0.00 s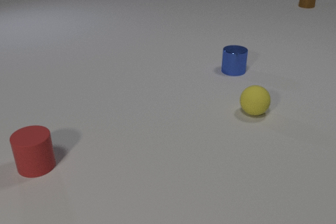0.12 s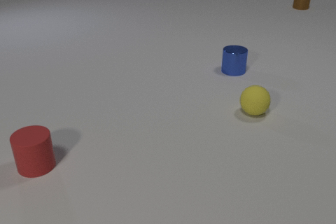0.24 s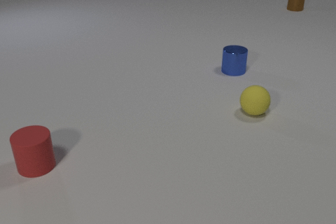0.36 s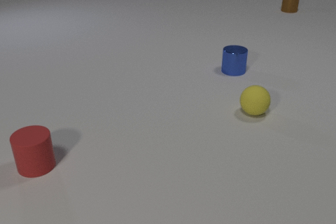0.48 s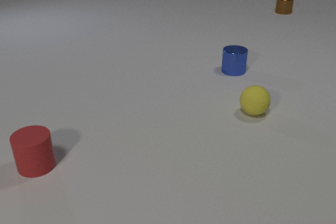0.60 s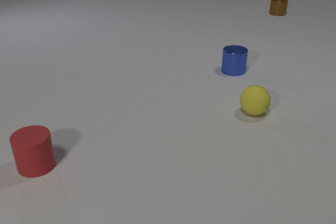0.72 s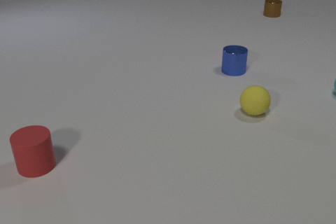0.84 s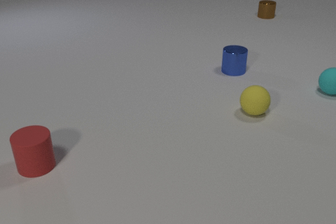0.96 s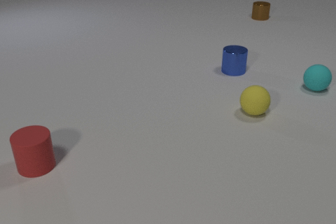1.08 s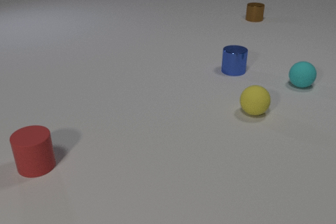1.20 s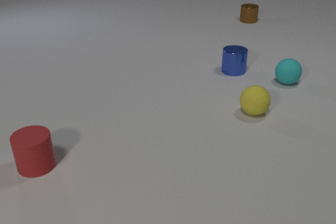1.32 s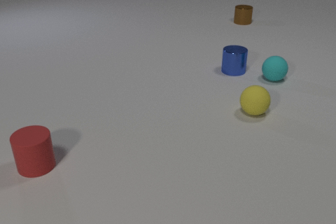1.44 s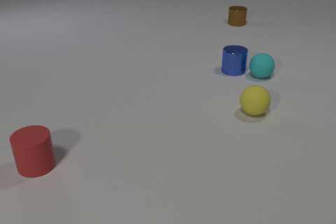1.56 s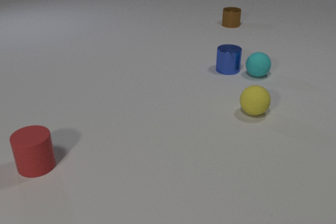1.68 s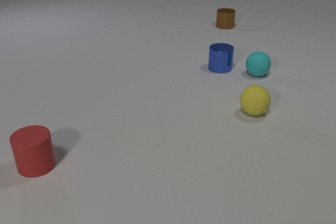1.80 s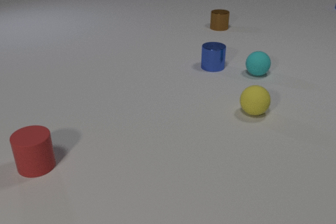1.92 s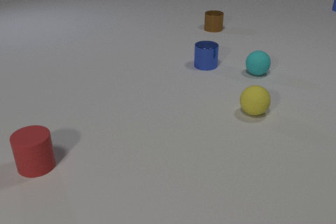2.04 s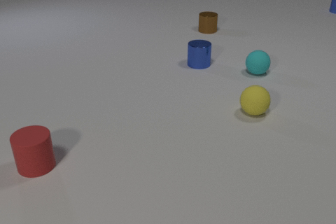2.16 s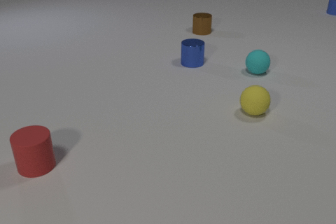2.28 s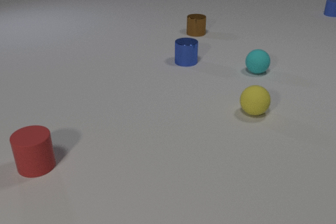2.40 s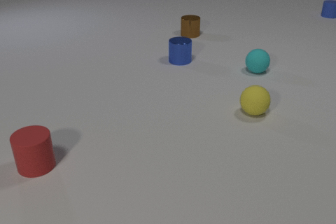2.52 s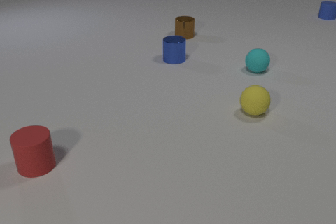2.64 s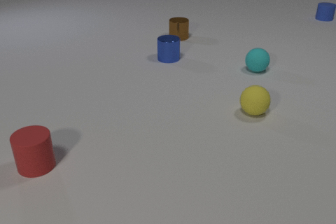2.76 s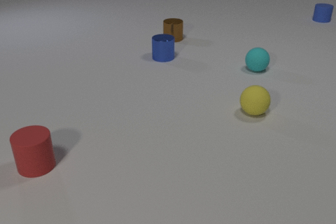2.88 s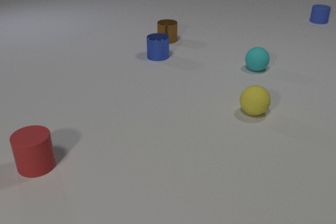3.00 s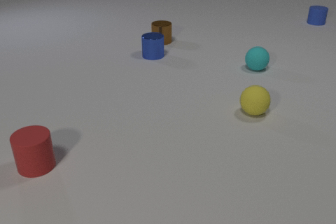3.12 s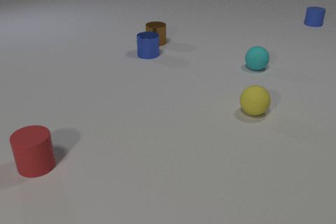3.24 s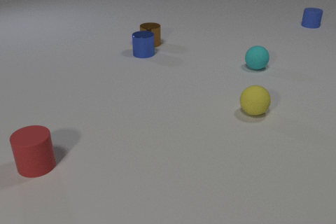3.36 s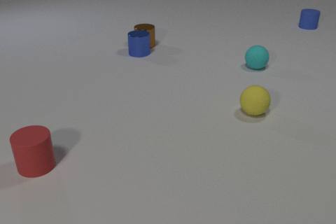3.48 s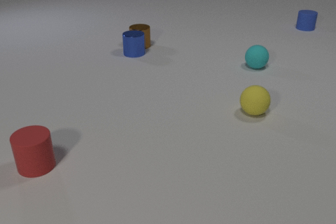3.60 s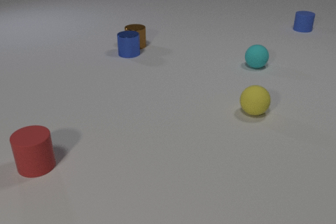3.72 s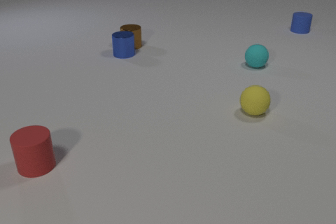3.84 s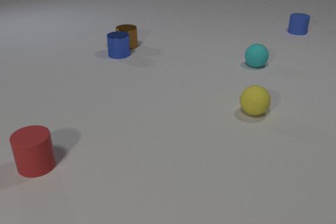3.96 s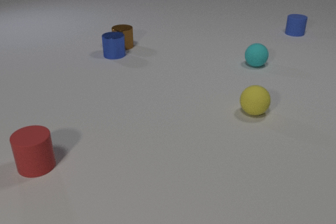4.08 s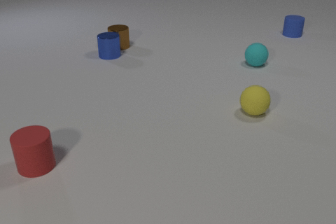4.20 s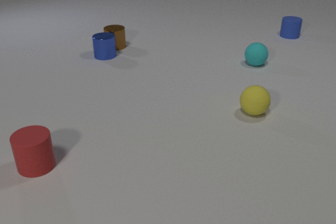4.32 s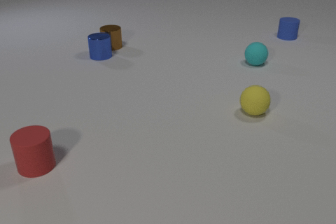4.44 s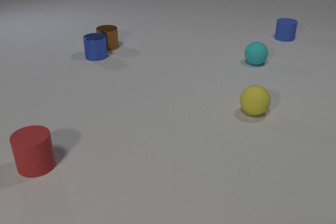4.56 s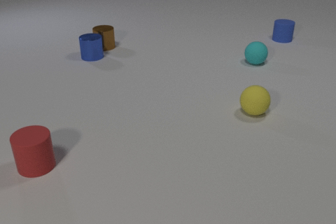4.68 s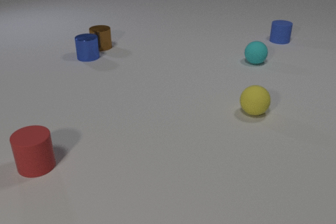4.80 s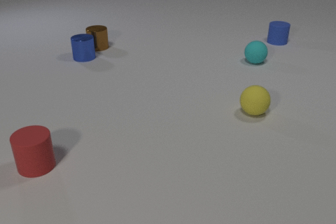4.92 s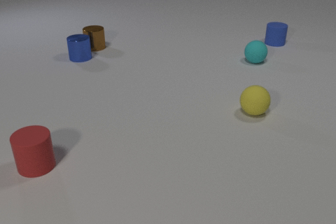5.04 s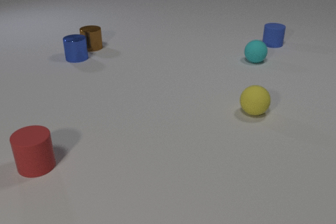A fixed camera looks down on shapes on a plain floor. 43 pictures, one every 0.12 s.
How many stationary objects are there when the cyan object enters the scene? 3.
What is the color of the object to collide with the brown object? blue.
What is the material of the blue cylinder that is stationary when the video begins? metal.
0.00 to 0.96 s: The cyan rubber sphere comes in at the right edge, rolls to the left. The brown metal cylinder slides toward the camera and to the left.
0.96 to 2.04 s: The cyan rubber sphere rolls to the left. The blue metal cylinder slides to the left. The blue rubber cylinder comes in at the right edge, slides toward the camera. The brown metal cylinder slides to the left and toward the camera. The cyan rubber sphere and the blue metal cylinder collide.
2.04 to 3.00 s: The cyan rubber sphere rolls away from the camera. The blue metal cylinder slides to the left and away from the camera. The blue rubber cylinder slides toward the camera and to the left. The brown metal cylinder slides to the left and toward the camera.
3.00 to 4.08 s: The cyan rubber sphere rolls away from the camera. The blue metal cylinder slides to the left. The blue rubber cylinder slides toward the camera and to the left. The brown metal cylinder slides to the left. The blue metal cylinder and the brown metal cylinder collide.
4.08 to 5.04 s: The cyan rubber sphere rolls away from the camera. The blue metal cylinder slides to the left. The blue rubber cylinder slides toward the camera and to the left. The brown metal cylinder slides to the left.
